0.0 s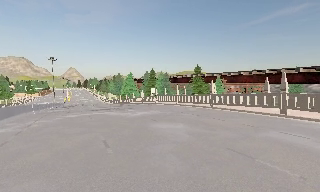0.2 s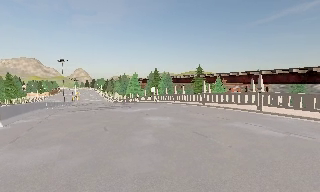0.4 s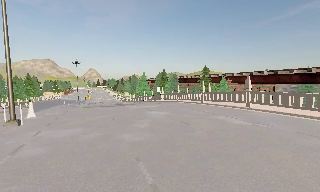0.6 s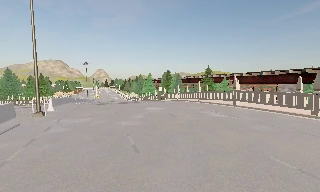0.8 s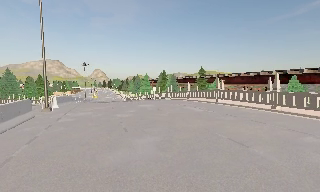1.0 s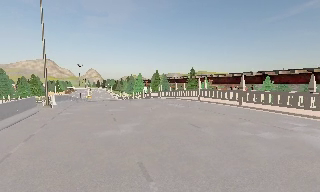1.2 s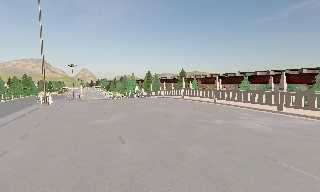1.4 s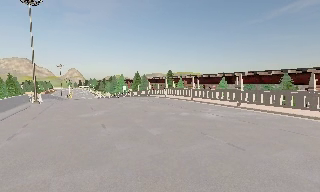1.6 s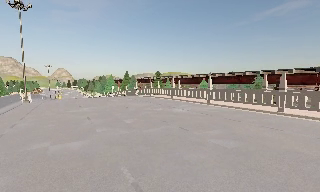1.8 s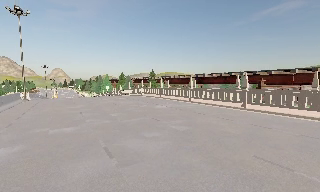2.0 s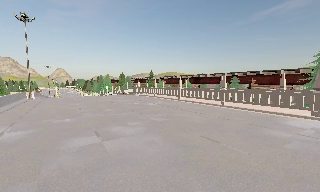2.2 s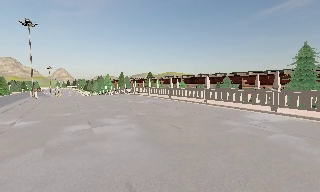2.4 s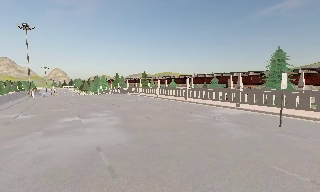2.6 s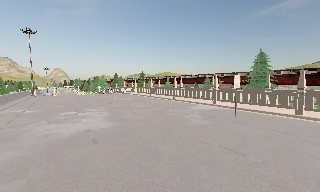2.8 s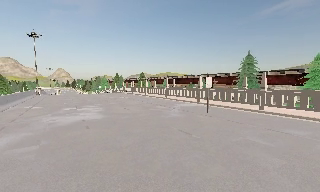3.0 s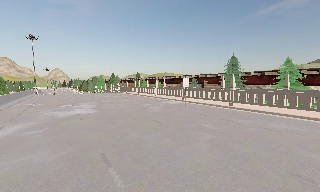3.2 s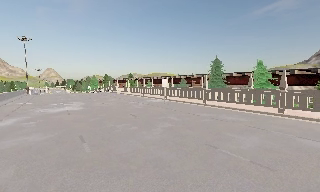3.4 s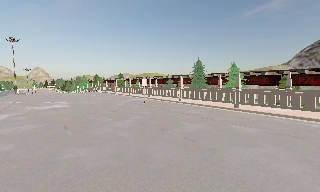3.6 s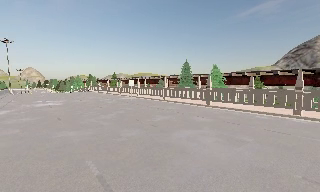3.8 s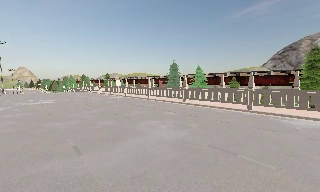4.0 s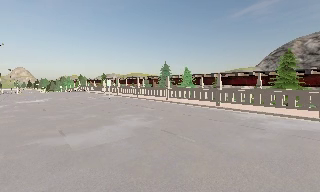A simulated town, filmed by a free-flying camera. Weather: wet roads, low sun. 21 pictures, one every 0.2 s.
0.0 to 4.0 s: The scene slides to the left, as the camera pans about 10 degrees to its right. It travels backward and to its right, about 45 m, so what stands in front gets smaller.
The film runs backward here.
